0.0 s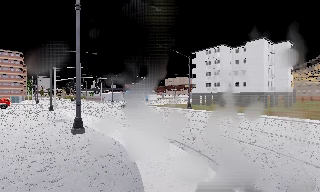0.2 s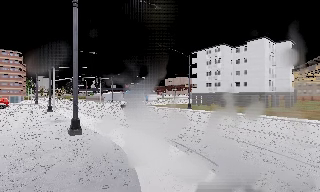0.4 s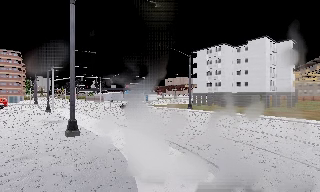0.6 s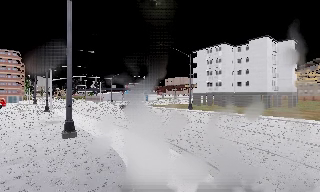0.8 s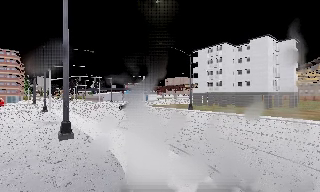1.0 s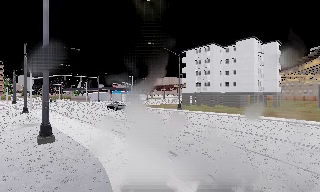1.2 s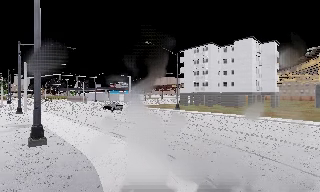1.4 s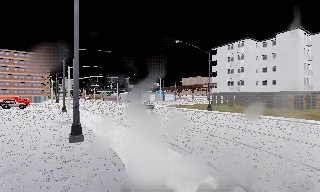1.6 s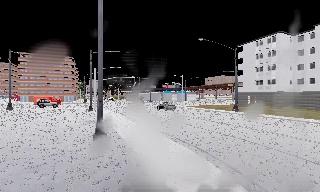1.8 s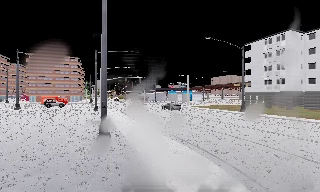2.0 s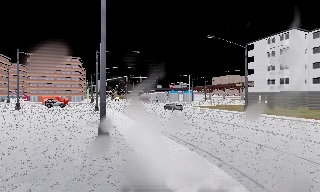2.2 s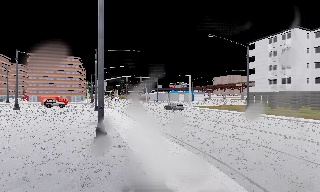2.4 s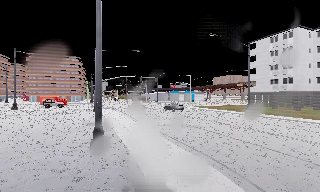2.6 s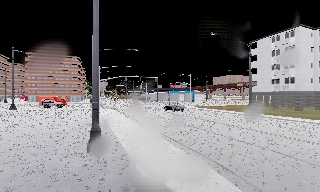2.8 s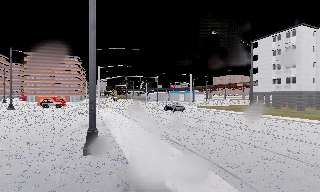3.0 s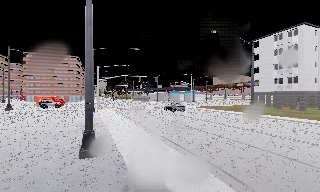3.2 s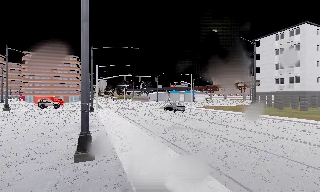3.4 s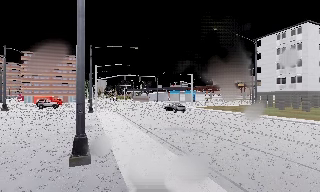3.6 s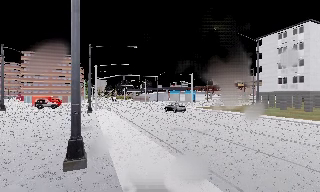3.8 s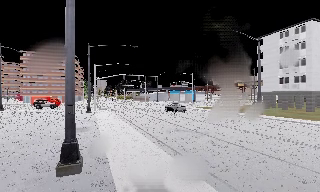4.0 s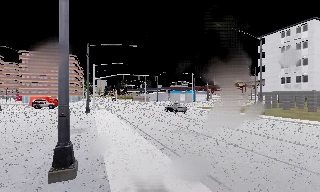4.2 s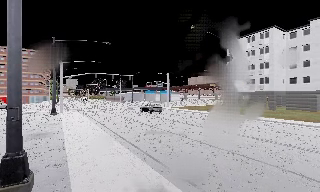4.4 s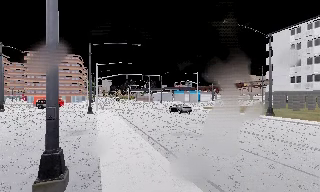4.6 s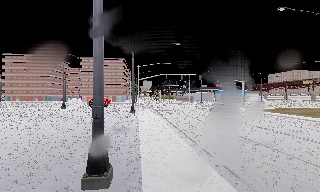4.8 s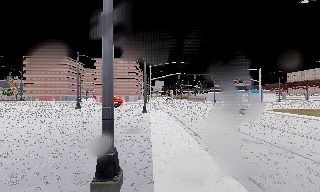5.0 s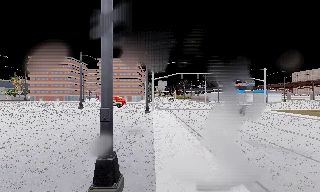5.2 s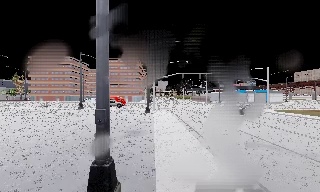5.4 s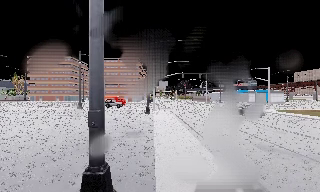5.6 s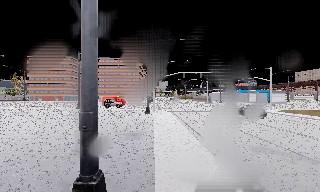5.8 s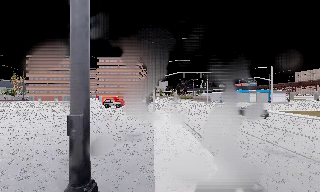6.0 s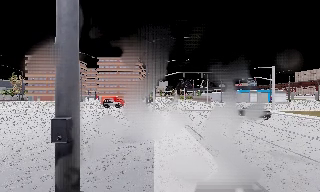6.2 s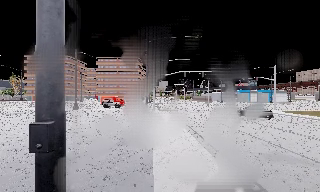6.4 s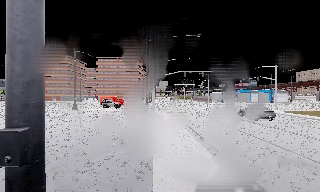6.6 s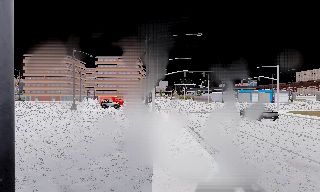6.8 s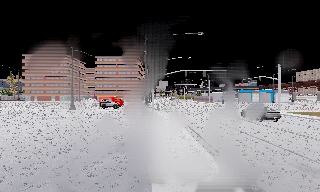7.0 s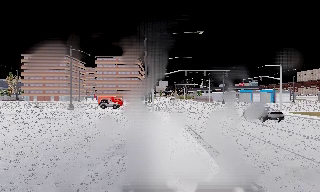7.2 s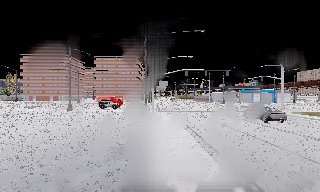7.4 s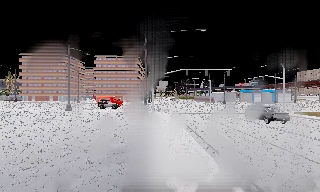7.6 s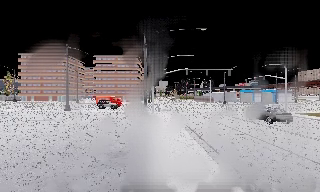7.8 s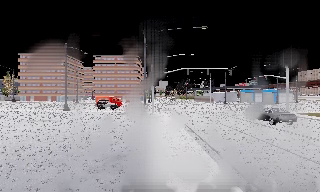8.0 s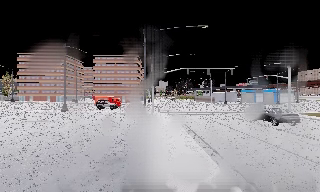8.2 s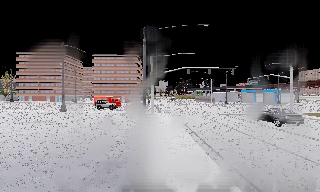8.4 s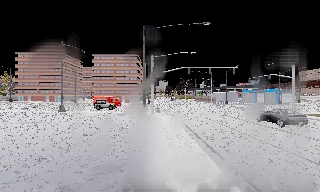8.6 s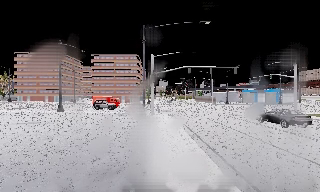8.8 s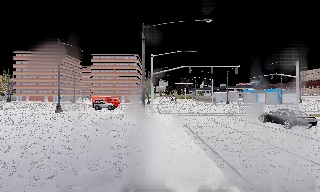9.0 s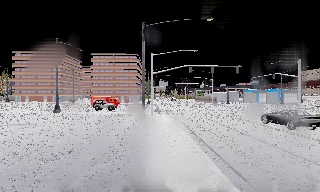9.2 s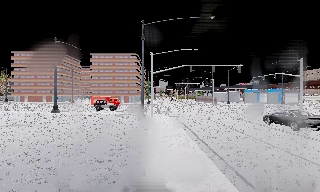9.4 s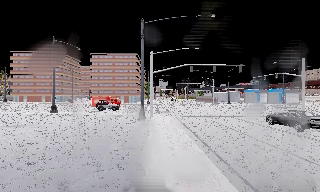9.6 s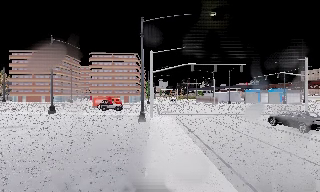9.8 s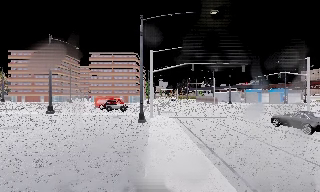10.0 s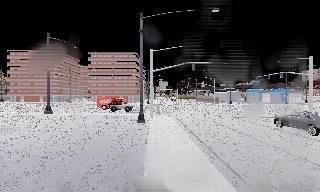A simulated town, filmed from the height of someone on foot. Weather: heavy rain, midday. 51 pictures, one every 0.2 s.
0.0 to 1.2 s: The camera travels forward, about 2 m, so what stands in front looms larger.
1.2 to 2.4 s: The scene slides to the right, as the camera pans about 20 degrees to its left. It travels forward, about 2 m, so what stands in front looms larger.
2.4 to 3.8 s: The camera travels forward, about 2.5 m, so what stands in front looms larger.
3.8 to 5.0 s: The camera swings to its left by about 20 degrees, and the scene slides to the right. It travels forward, about 2 m, so what stands in front looms larger.
5.0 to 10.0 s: The camera travels forward, about 9 m, so what stands in front looms larger.
The film runs forward here.
